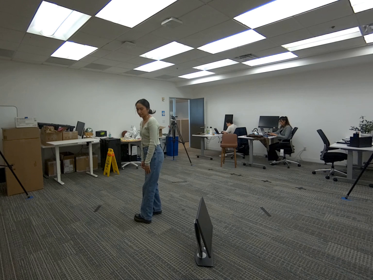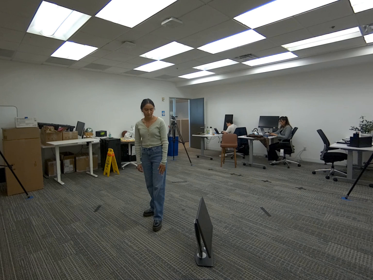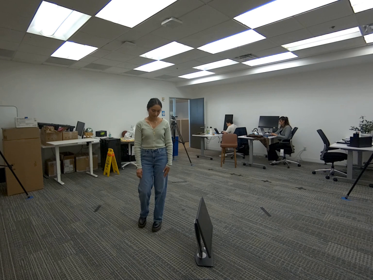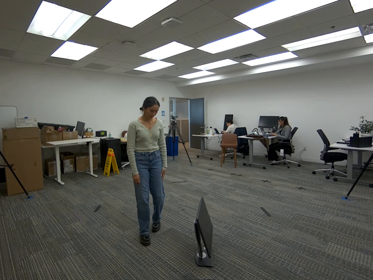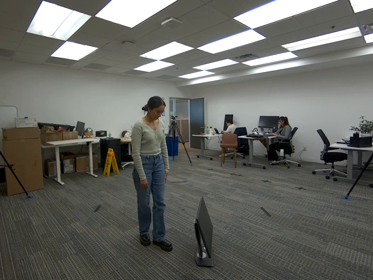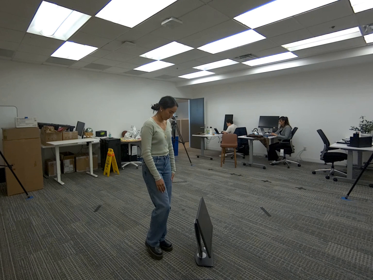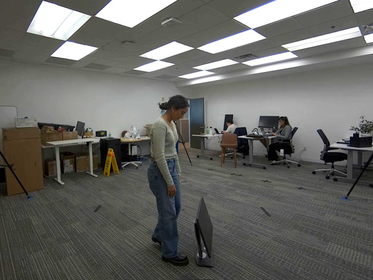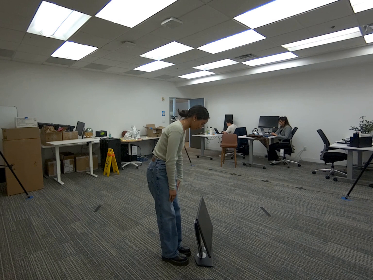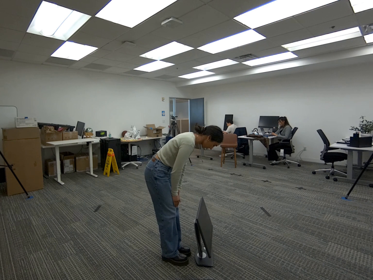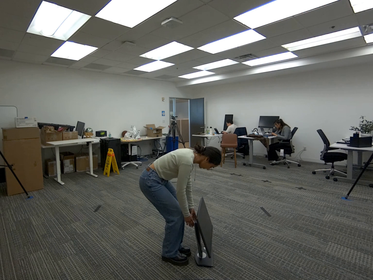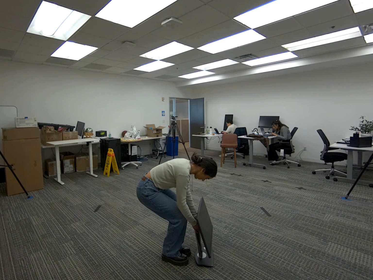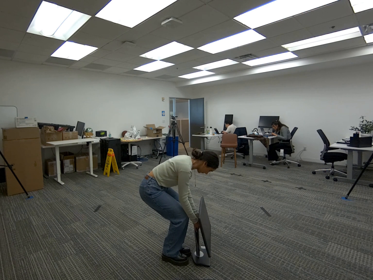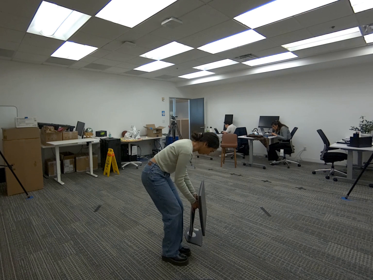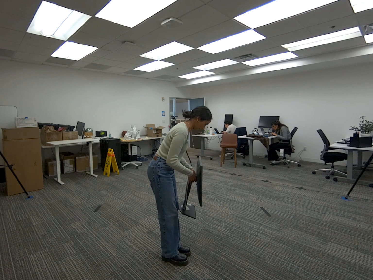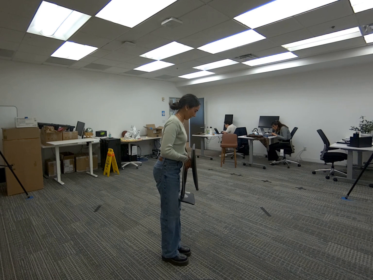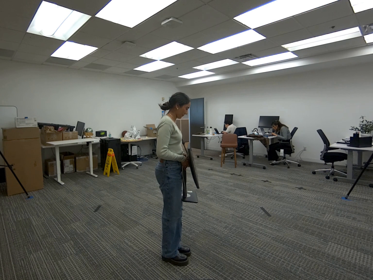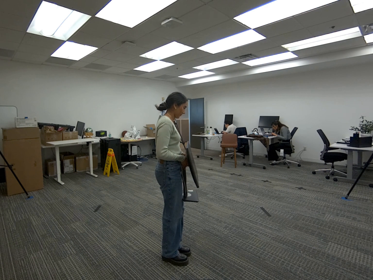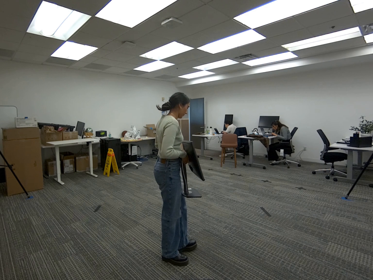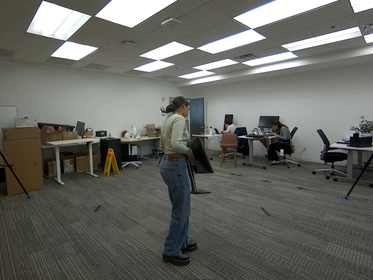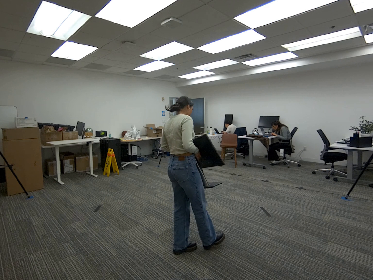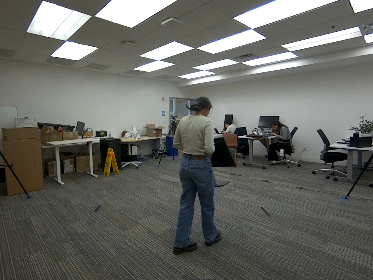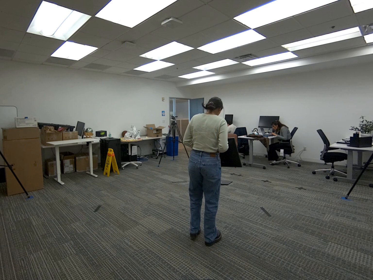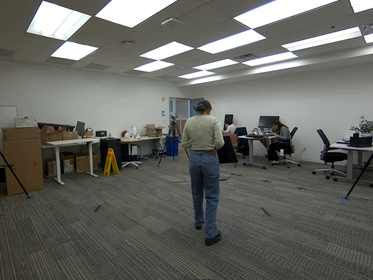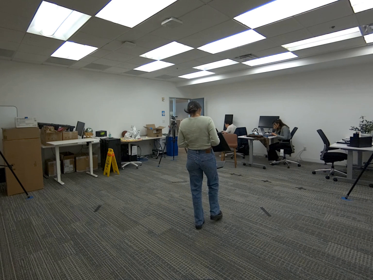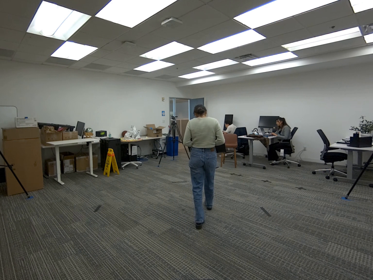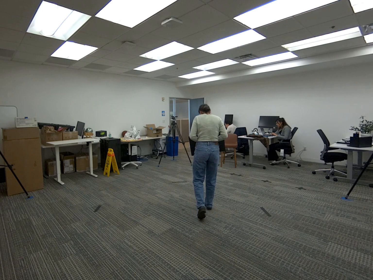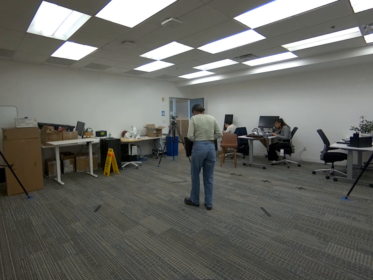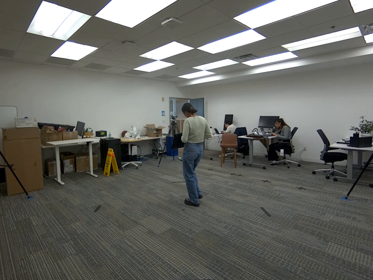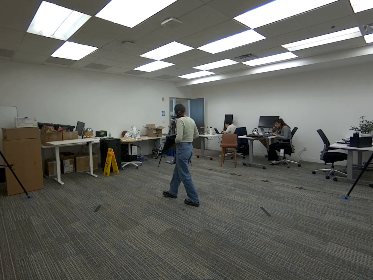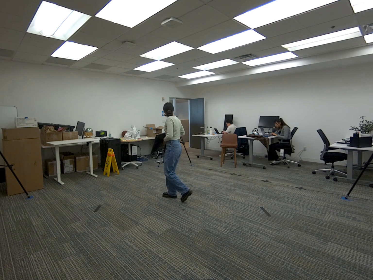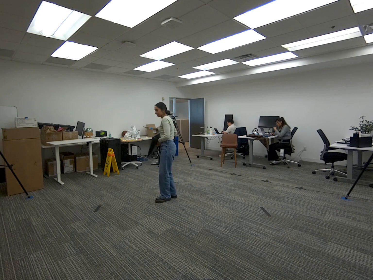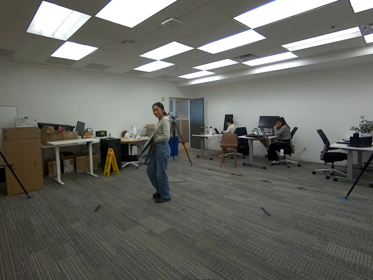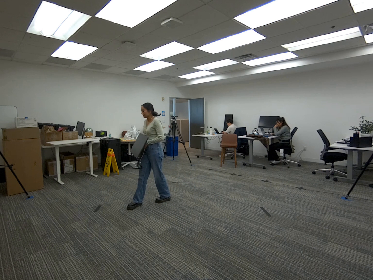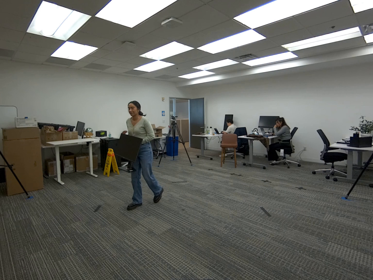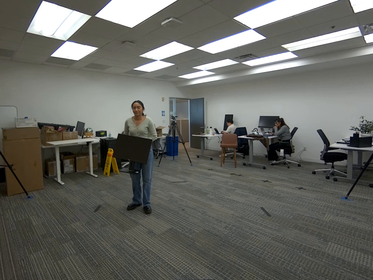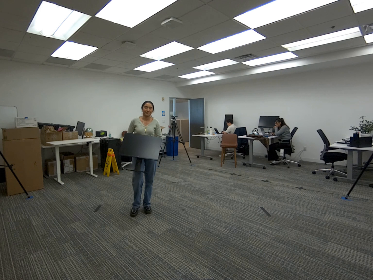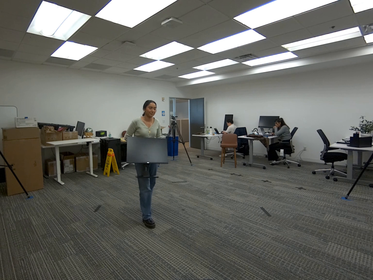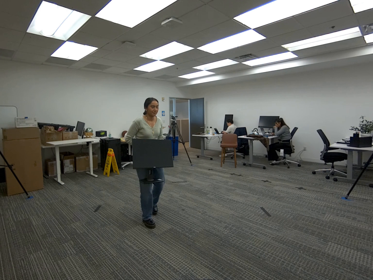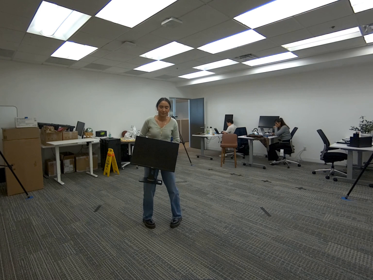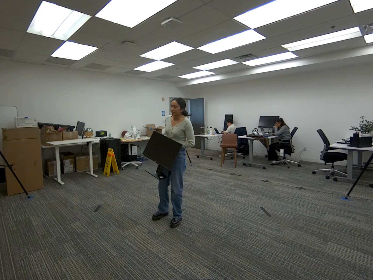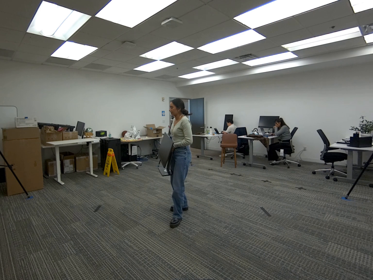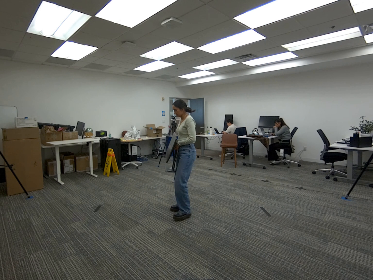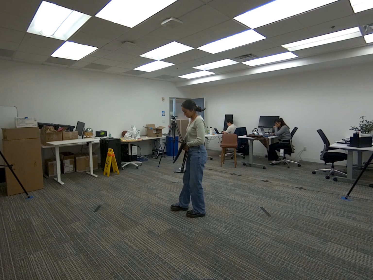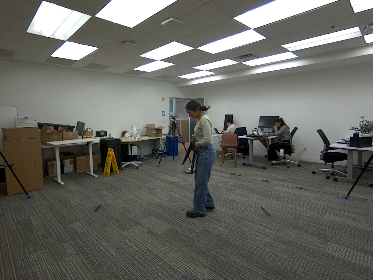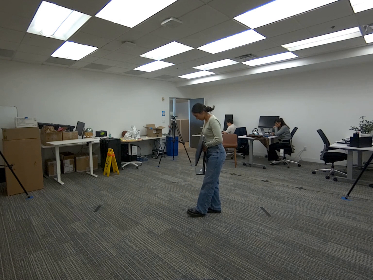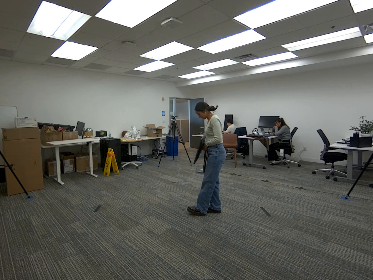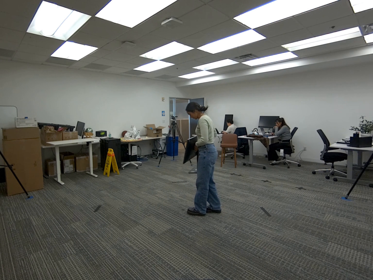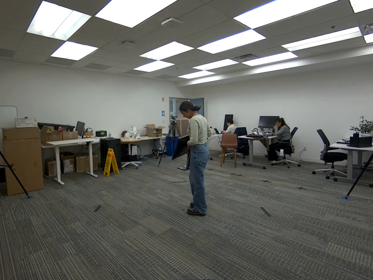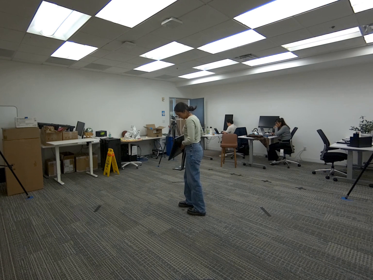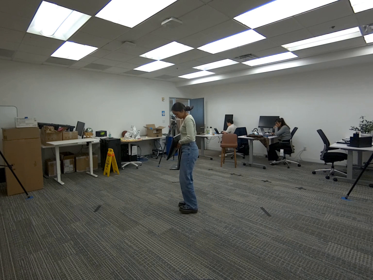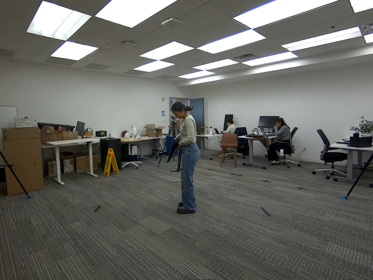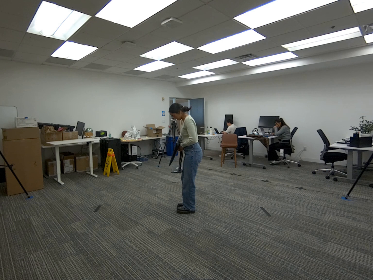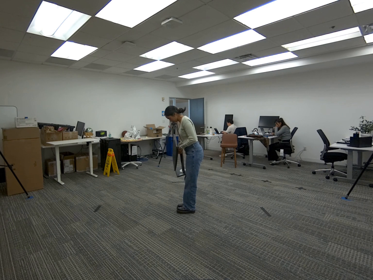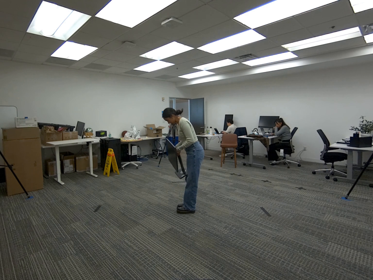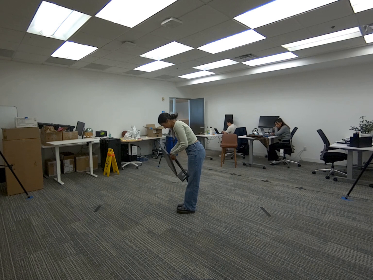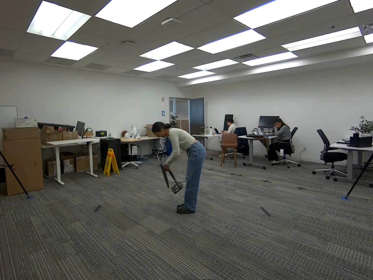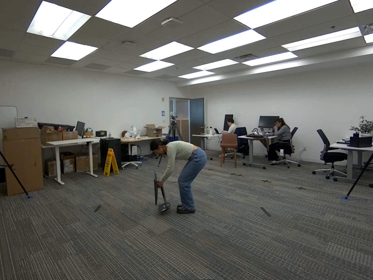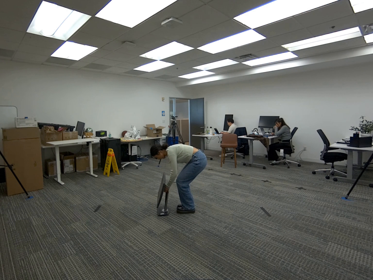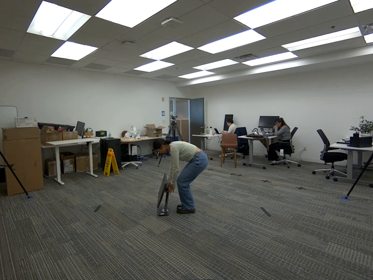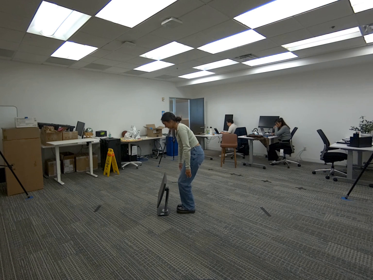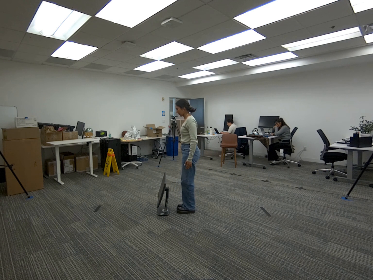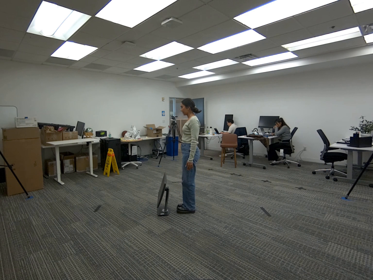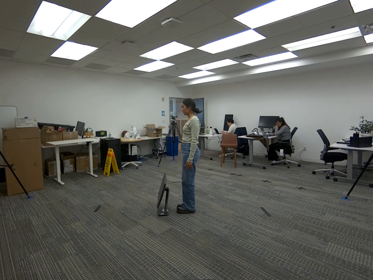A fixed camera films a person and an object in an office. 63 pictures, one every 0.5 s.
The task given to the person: Walk over to the monitor on the ground and lift the monitor and place back on the ground.
